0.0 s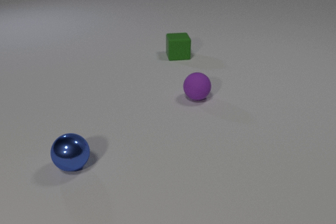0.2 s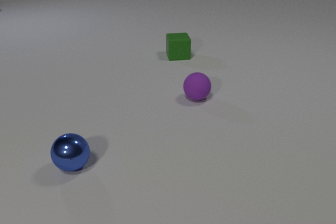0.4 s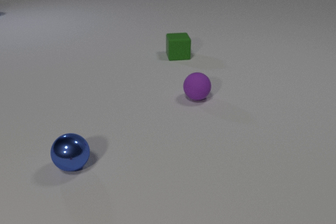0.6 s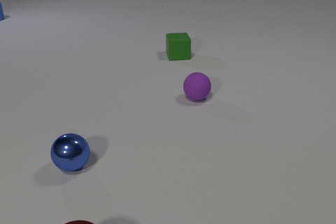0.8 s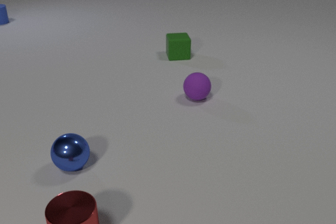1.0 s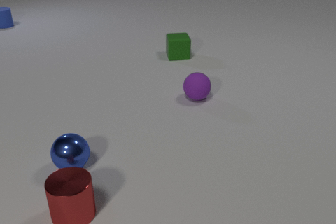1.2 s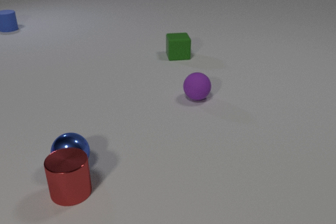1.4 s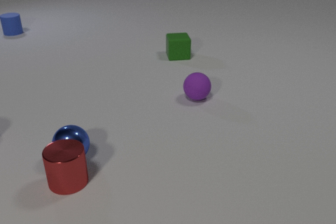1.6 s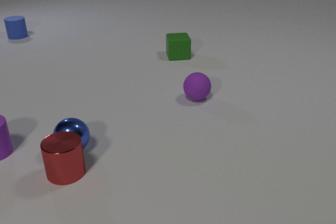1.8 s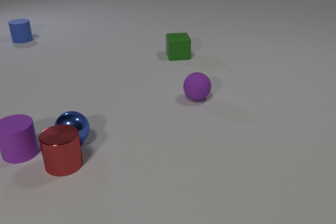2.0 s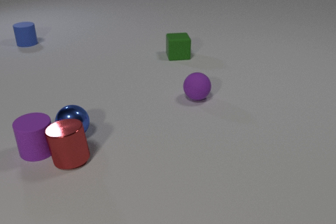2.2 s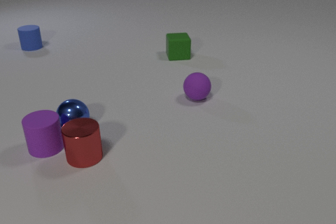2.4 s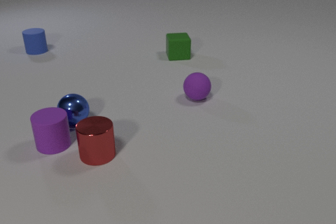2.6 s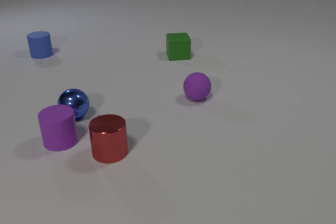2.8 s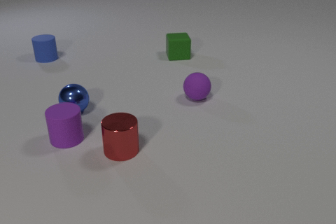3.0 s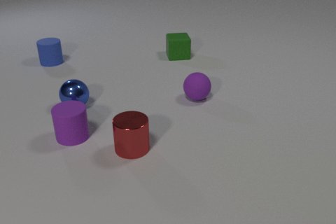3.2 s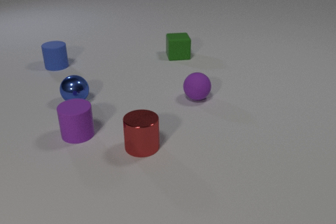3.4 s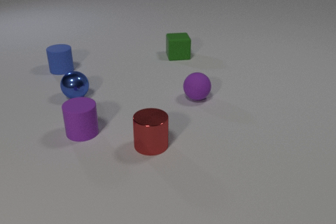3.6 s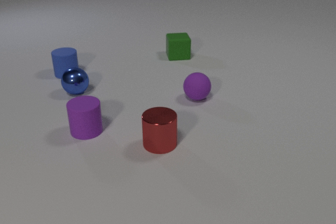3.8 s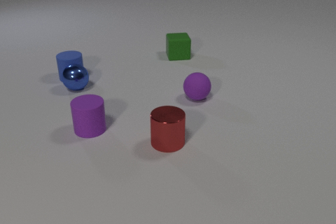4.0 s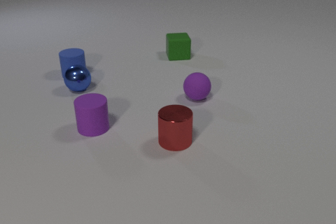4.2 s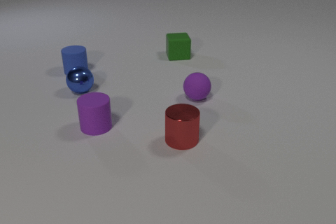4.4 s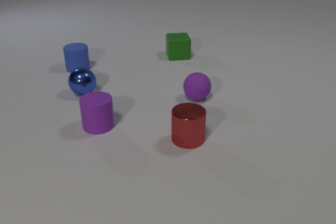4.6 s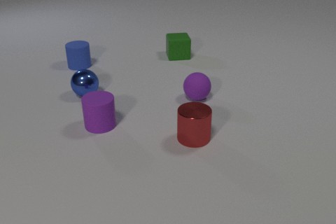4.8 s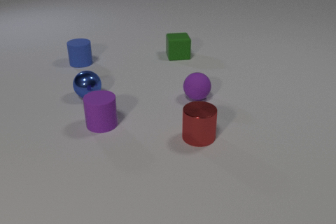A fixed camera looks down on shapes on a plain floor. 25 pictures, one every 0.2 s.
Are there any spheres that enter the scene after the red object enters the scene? no.
What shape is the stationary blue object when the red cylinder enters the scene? sphere.
What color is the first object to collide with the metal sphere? red.
0.0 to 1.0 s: The red metal cylinder comes in at the bottom edge, slides away from the camera. The blue rubber cylinder comes in at the left edge, slides toward the camera.
1.0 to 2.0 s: The red metal cylinder slides away from the camera. The blue metal sphere rolls away from the camera. The purple rubber cylinder comes in at the left edge, slides to the right. The blue rubber cylinder slides toward the camera. The red metal cylinder and the blue metal sphere collide. The red metal cylinder and the purple rubber cylinder collide.
2.0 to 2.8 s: The red metal cylinder slides to the right. The blue metal sphere rolls away from the camera. The purple rubber cylinder slides to the right and away from the camera. The blue rubber cylinder slides toward the camera.
2.8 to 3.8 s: The red metal cylinder slides to the right. The blue metal sphere rolls away from the camera. The purple rubber cylinder slides to the right and away from the camera. The blue rubber cylinder slides toward the camera and to the right.
3.8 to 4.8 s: The red metal cylinder slides to the right. The blue metal sphere rolls toward the camera and to the right. The purple rubber cylinder slides to the right and away from the camera. The blue rubber cylinder slides away from the camera. The blue metal sphere and the blue rubber cylinder collide.
